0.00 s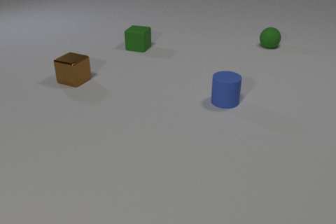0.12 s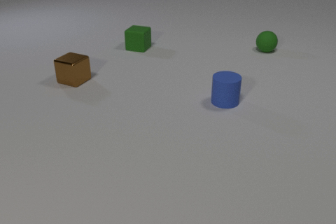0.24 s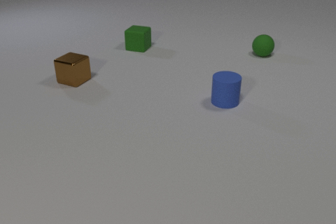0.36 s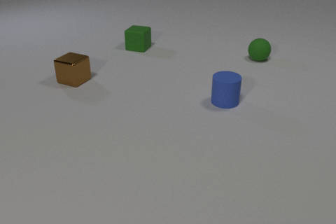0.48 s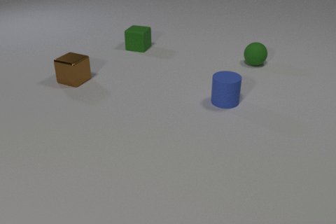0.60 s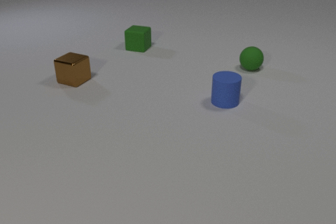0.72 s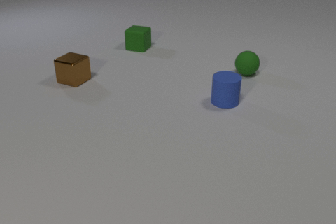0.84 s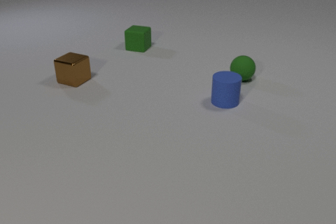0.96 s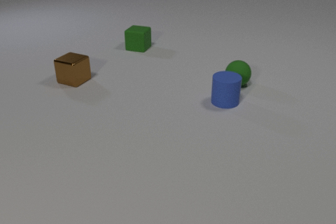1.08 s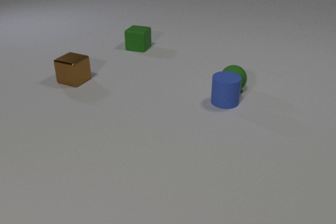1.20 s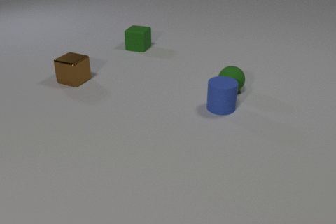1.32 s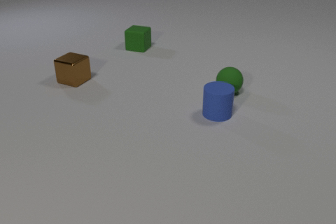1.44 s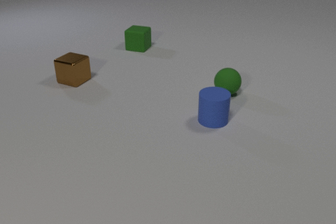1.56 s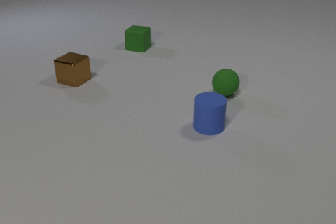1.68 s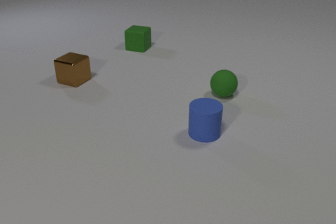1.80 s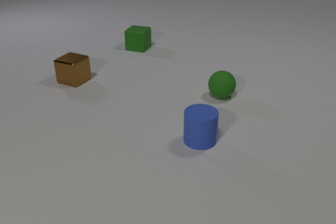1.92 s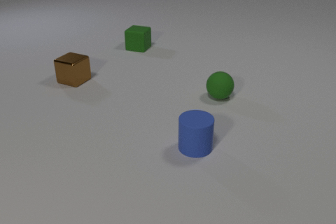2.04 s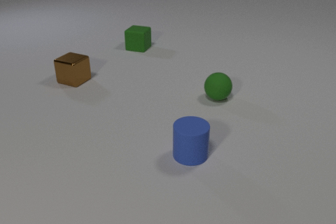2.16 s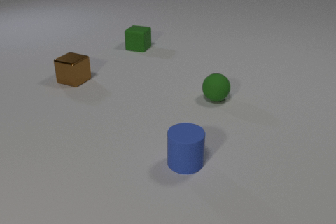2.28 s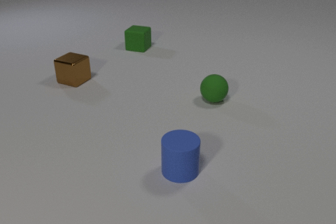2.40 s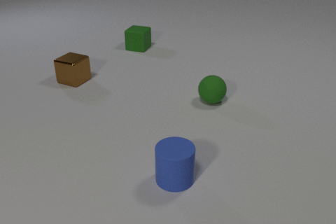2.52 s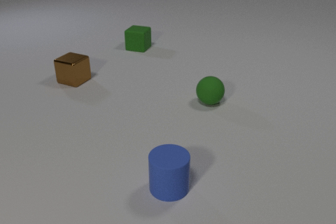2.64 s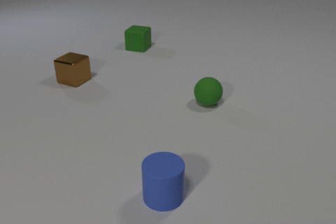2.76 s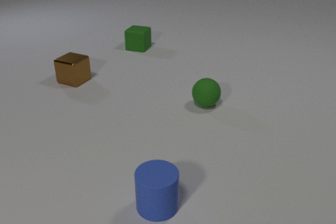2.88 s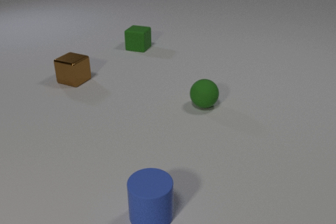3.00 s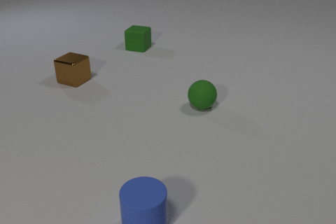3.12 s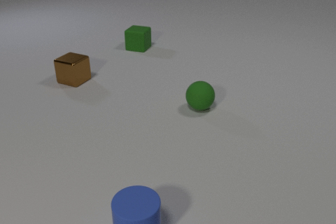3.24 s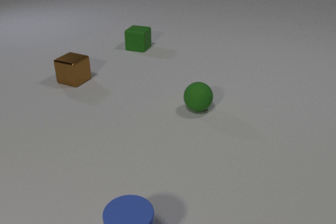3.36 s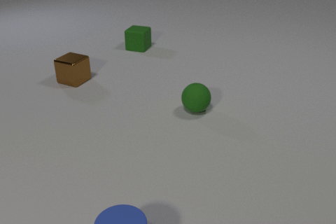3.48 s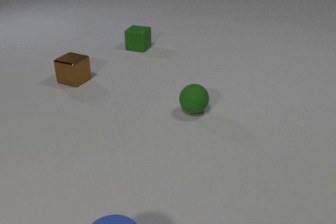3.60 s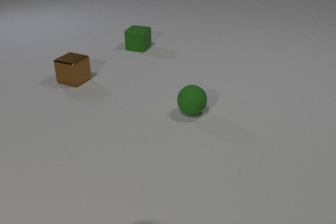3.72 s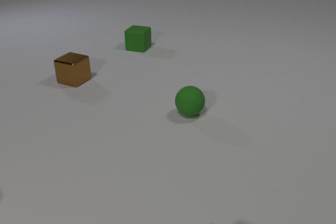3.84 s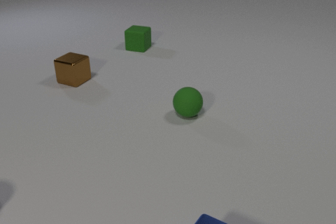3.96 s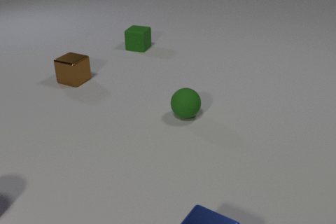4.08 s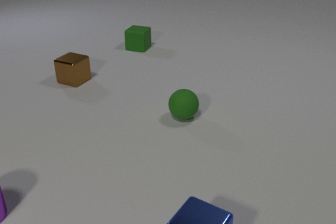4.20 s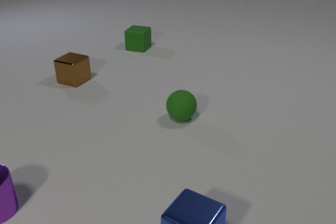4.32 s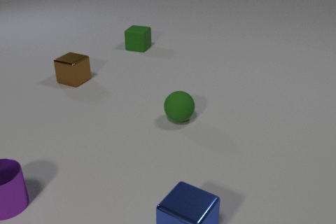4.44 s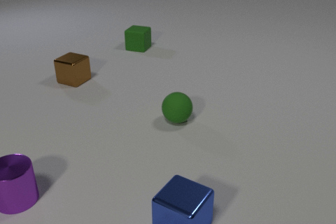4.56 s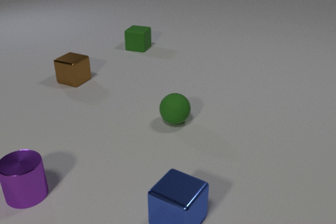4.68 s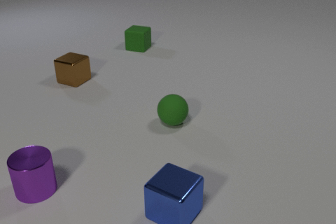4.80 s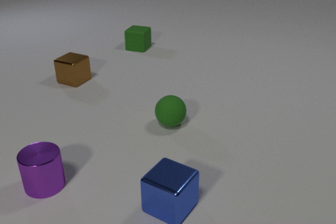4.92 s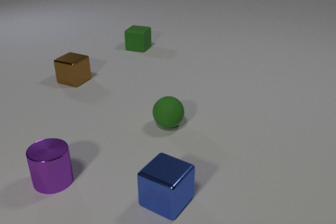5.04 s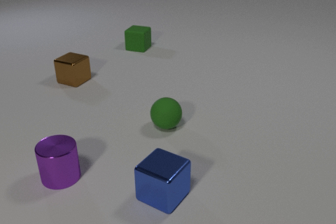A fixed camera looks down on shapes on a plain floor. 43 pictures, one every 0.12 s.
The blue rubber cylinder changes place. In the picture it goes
toward the camera.
The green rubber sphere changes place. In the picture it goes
toward the camera.
0.00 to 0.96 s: The green rubber sphere rolls toward the camera.
0.96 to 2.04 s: The green rubber sphere rolls toward the camera and to the left. The blue rubber cylinder slides toward the camera. The green rubber sphere and the blue rubber cylinder collide.
2.04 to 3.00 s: The green rubber sphere rolls toward the camera and to the left. The blue rubber cylinder slides toward the camera and to the left.
3.00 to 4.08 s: The green rubber sphere rolls toward the camera and to the left. The blue rubber cylinder slides toward the camera and to the left, leaves at the bottom edge. The blue metal cube comes in at the bottom edge, slides away from the camera and to the left. The purple metal cylinder comes in at the left edge.
4.08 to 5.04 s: The green rubber sphere rolls toward the camera and to the left. The blue metal cube slides away from the camera and to the left. The purple metal cylinder slides to the right and away from the camera.
What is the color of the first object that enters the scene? blue.
Are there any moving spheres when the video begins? yes.
What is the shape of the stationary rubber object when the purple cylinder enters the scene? cube.
